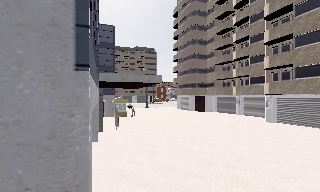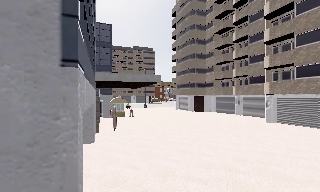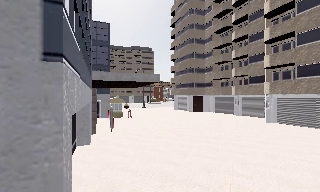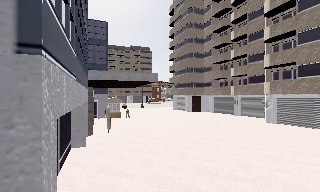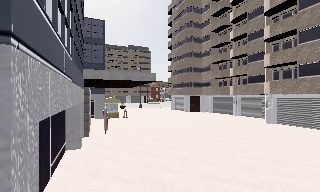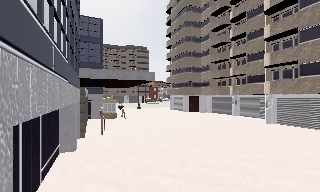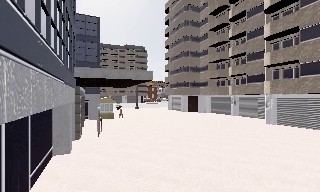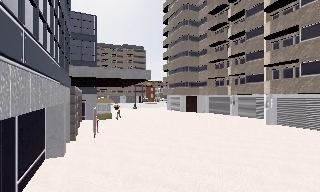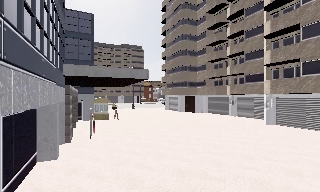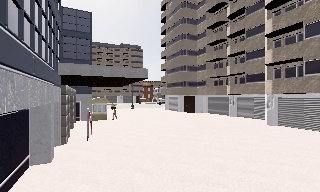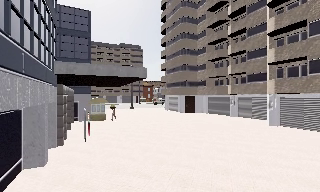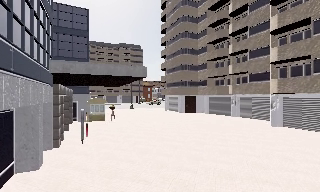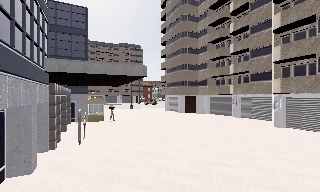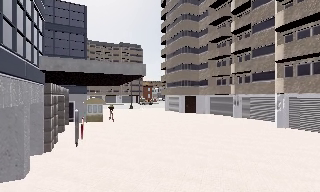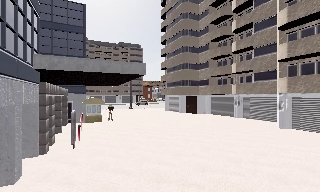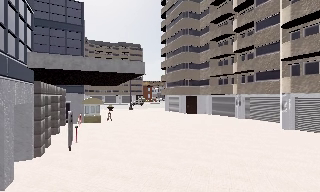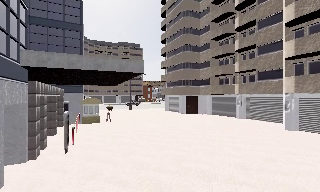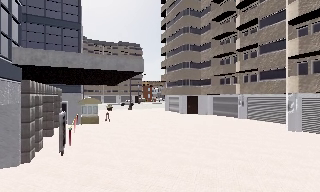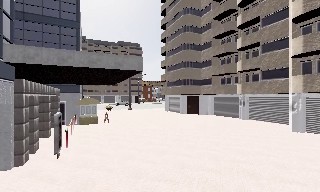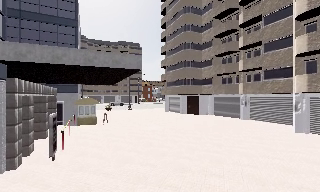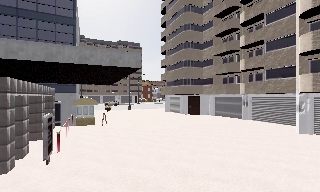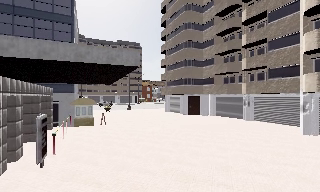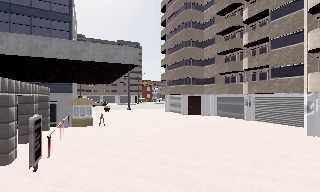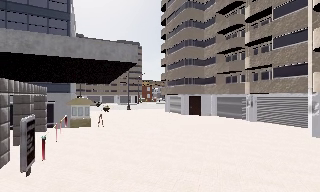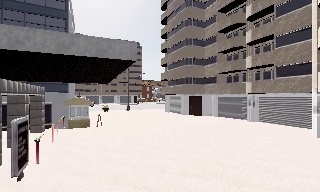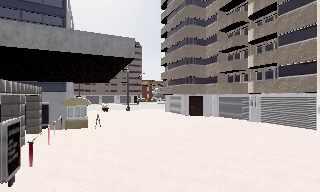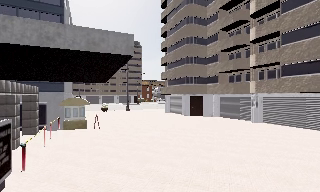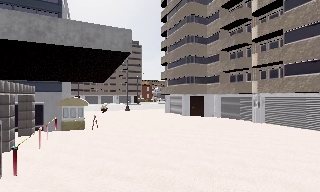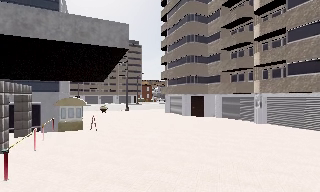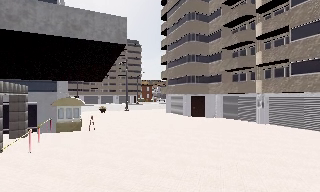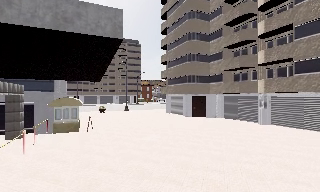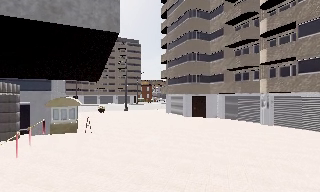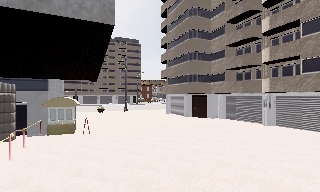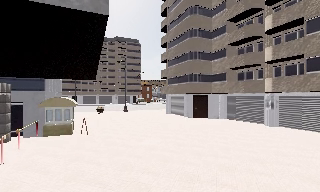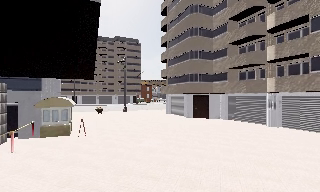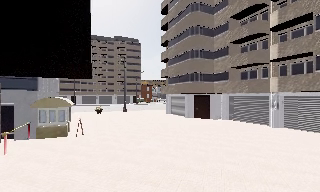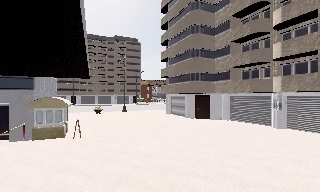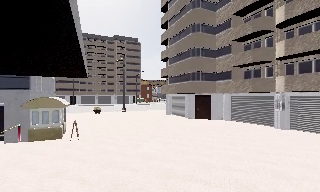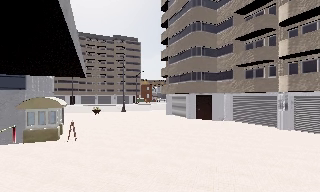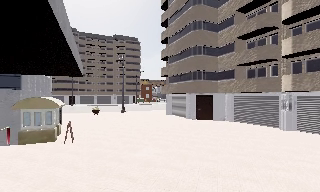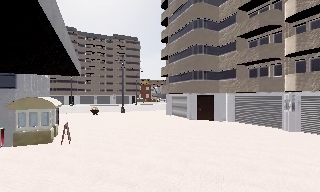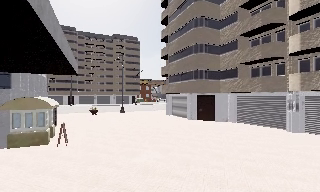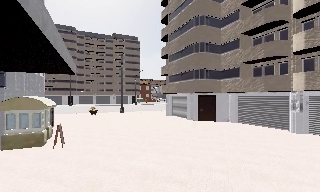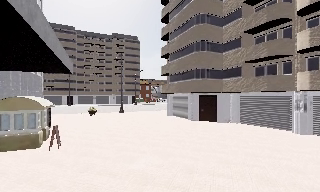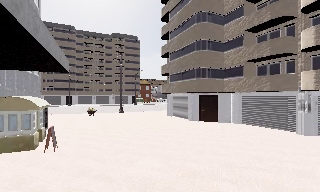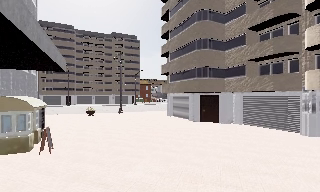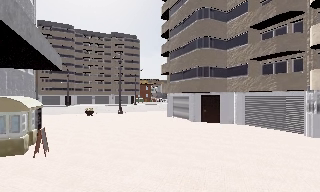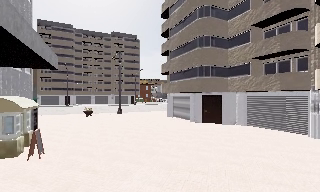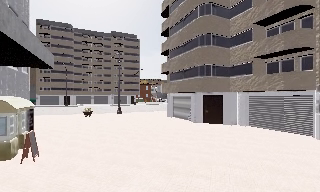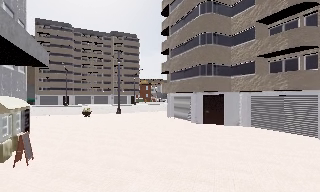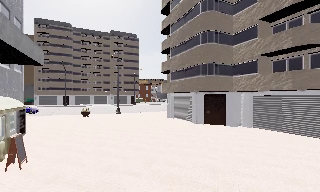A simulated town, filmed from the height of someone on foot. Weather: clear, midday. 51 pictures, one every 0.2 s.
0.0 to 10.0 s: The camera travels forward, about 16 m, so what stands in front looms larger.
The film runs forward here.
